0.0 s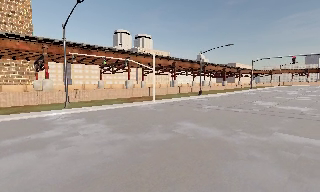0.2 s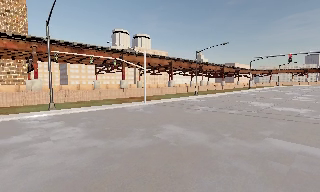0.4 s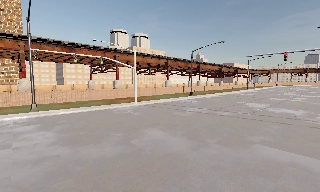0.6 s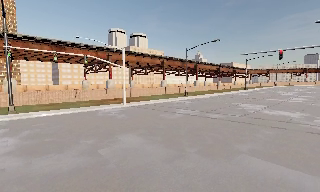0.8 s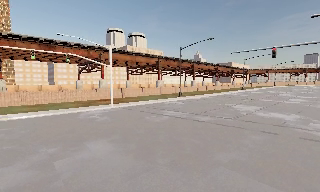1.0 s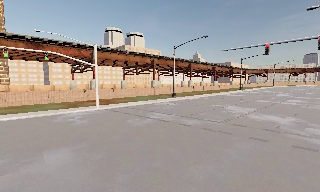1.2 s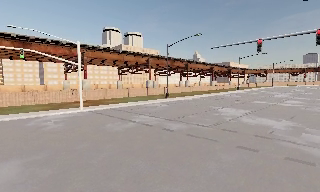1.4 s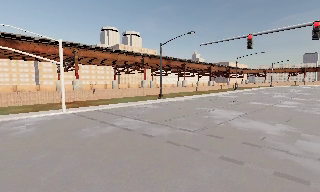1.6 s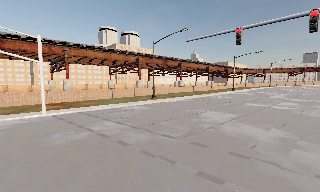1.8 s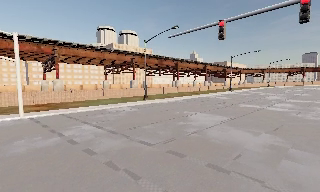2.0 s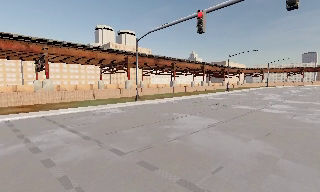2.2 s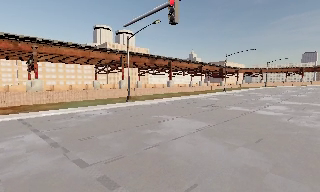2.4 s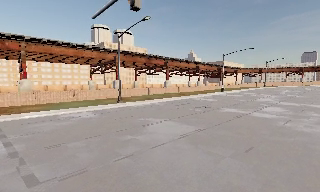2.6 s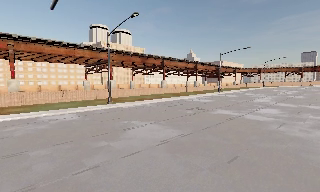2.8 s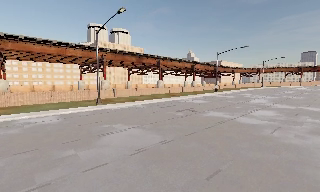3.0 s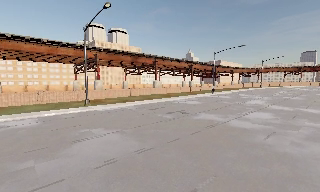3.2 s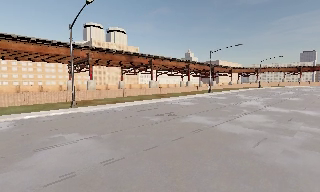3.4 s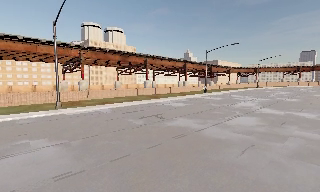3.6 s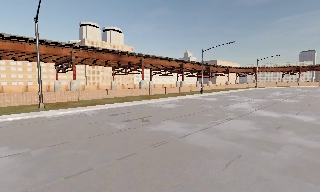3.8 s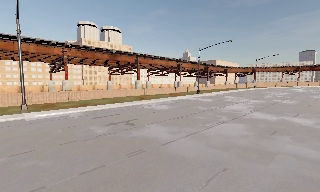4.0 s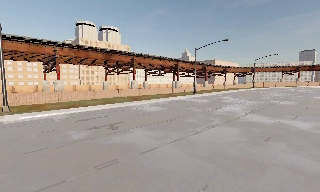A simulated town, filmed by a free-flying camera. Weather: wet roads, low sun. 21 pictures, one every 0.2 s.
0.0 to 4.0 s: The camera travels to its right and forward, about 35 m, so close, fixed things drift to the left.
The film runs forward here.
